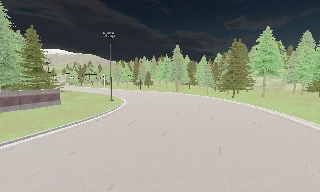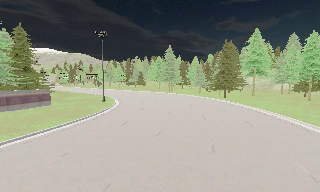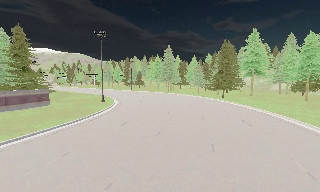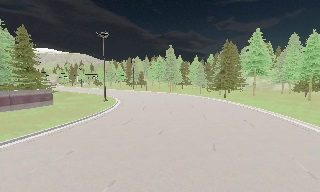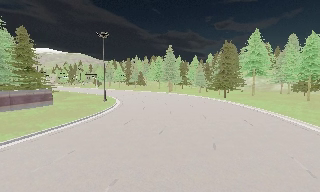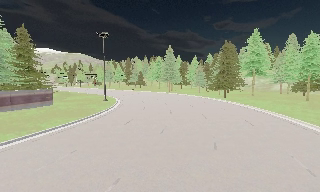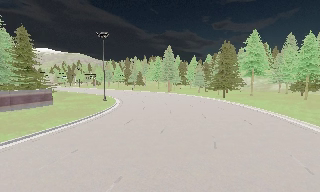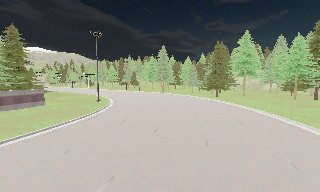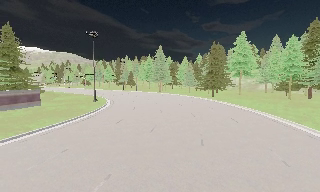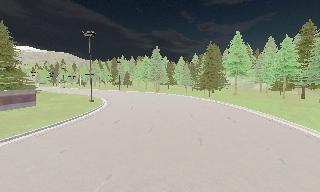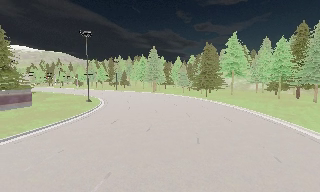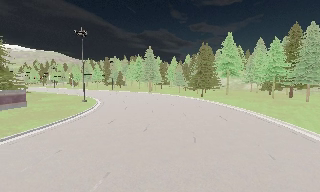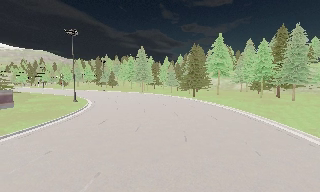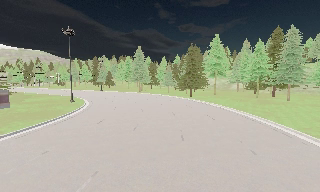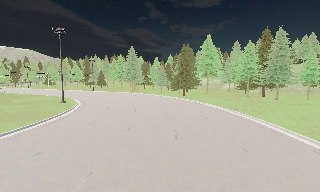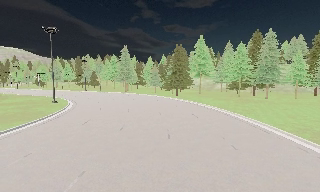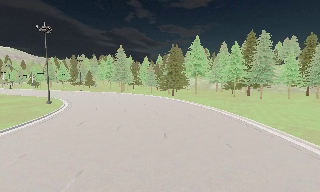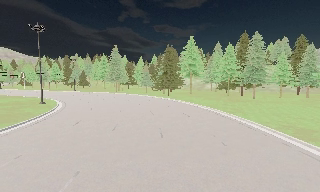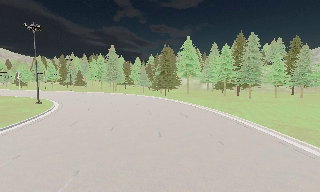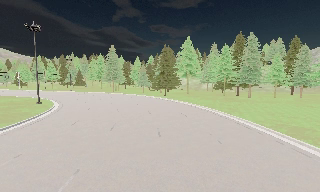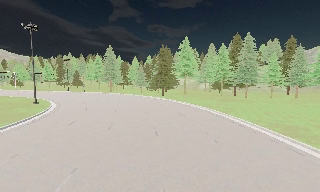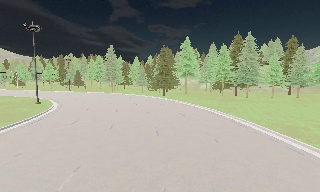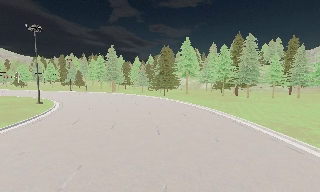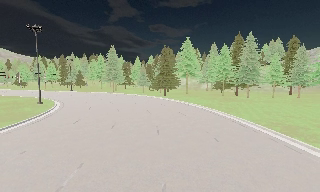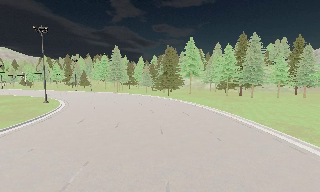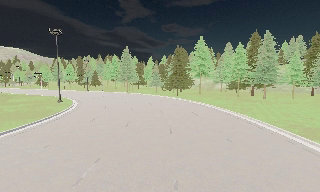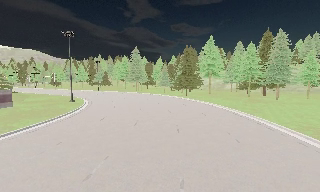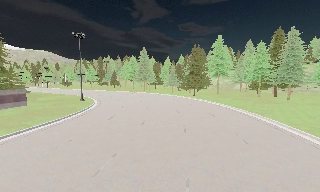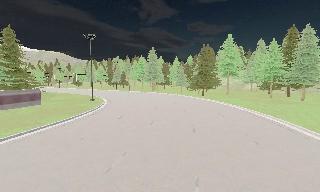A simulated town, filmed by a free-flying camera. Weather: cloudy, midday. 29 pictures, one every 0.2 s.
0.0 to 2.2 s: The camera pans to its right, which is clockwise from overhead, by about 10 degrees. It travels backward and to its left, about 1 m, so what stands in front gets smaller.
2.2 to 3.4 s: The camera pans to its right, which is clockwise from overhead, by about 10 degrees. It travels backward, about 0.5 m, so what stands in front gets smaller.
3.4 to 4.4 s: The camera travels backward, about 0.5 m, so what stands in front gets smaller.
4.4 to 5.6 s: The camera pans to its left, which is counterclockwise from overhead, by about 15 degrees. It travels backward, about 0.5 m, so what stands in front gets smaller.
The film runs backward here.
